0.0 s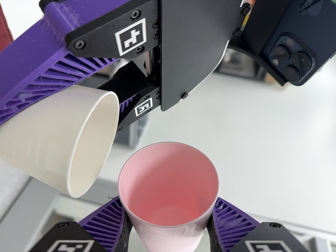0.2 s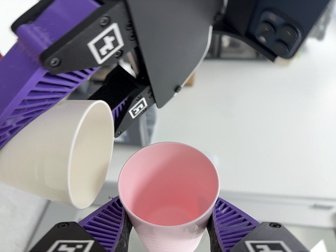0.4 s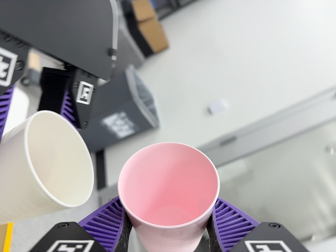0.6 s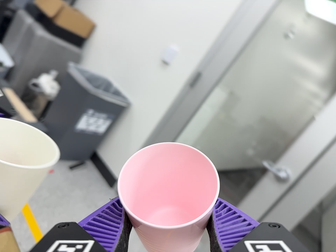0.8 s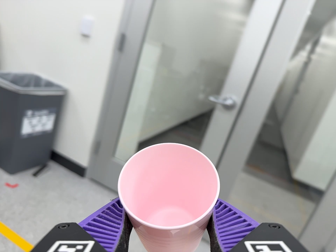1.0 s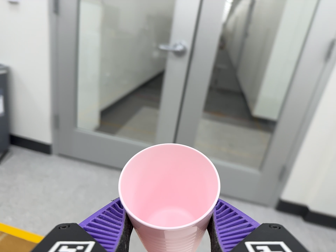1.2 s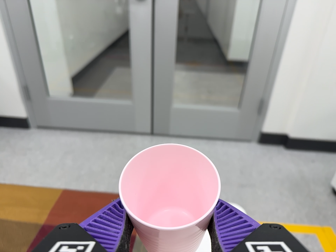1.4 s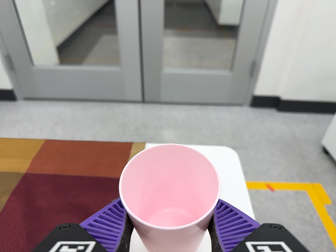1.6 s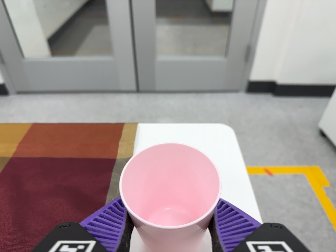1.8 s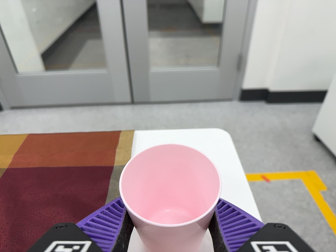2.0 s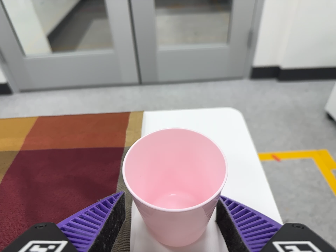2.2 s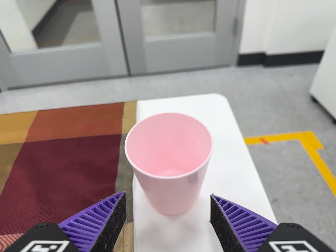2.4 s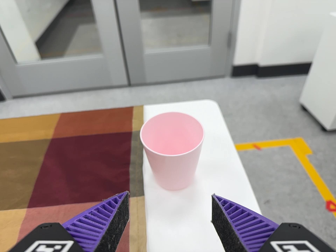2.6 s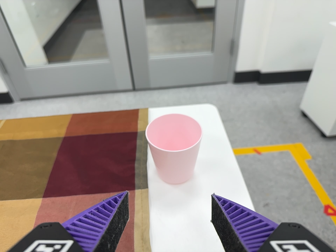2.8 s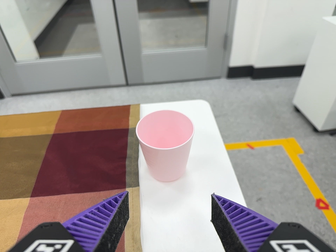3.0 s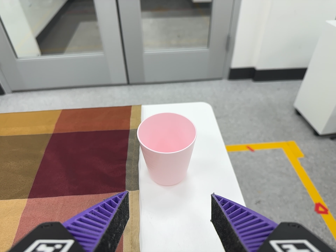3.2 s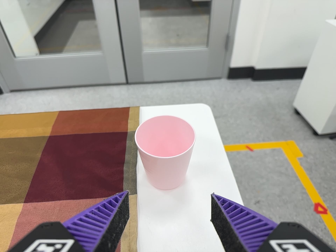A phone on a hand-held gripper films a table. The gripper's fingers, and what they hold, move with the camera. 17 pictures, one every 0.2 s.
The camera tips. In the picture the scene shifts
upward.
The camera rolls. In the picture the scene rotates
counterclockwise.
0.0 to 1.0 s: The camera pans to its right by about 15 degrees. It travels to its right and toward the bottom of its view, about 26 cm, so close, fixed things drift to the left. Its aim tips toward the bottom of its view by about 30 degrees, and the scene shifts upward. It rolls about its line of sight by about 105 degrees, and the scene rotates counterclockwise.
1.0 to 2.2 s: The camera travels toward the bottom of its view, about 16 cm, so close, fixed things drift upward. Its aim tips toward the bottom of its view by about 20 degrees, and the scene shifts upward. It rolls about its line of sight by about 20 degrees, and the scene rotates counterclockwise.
2.2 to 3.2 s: The camera travels backward, about 9 cm, so what stands in front gets smaller.
The film runs forward here.
